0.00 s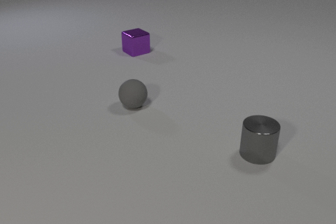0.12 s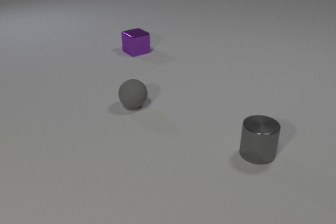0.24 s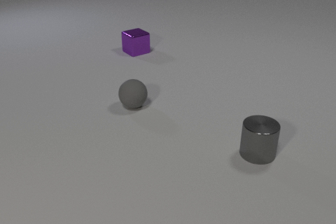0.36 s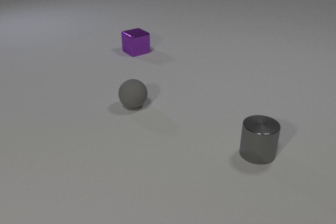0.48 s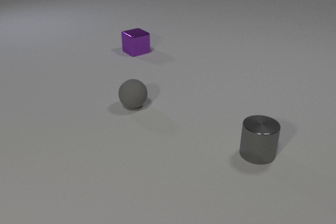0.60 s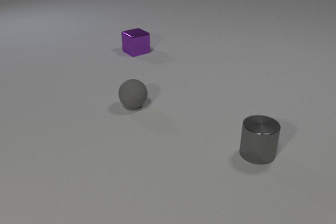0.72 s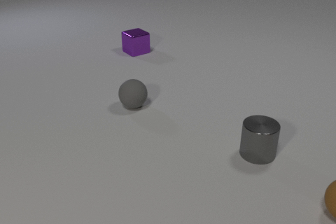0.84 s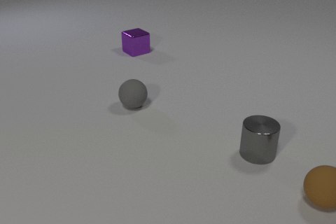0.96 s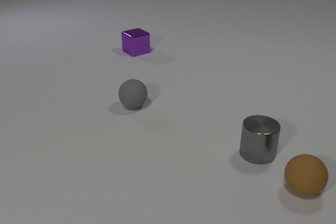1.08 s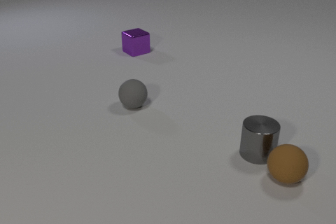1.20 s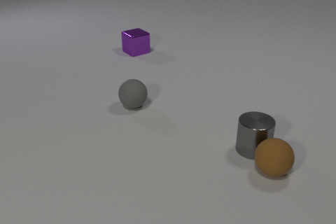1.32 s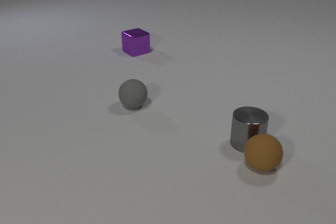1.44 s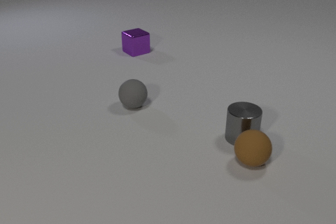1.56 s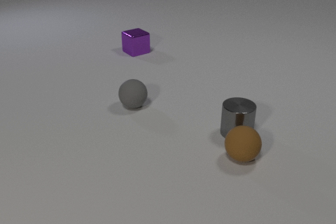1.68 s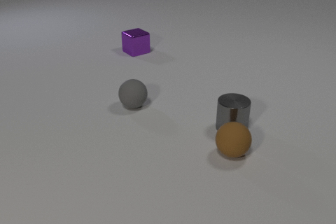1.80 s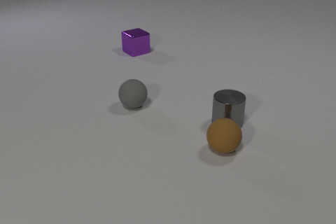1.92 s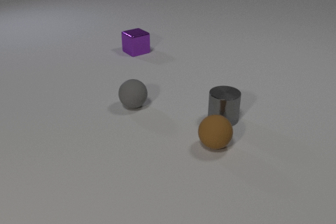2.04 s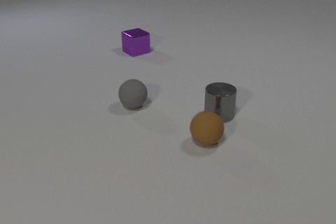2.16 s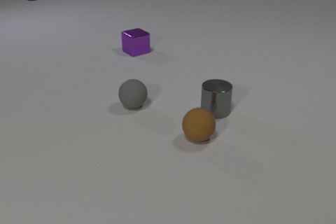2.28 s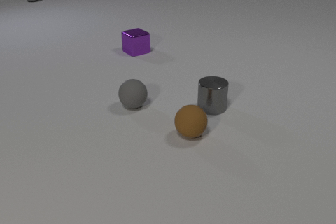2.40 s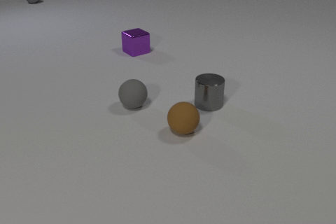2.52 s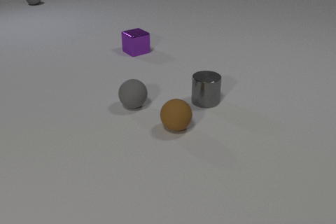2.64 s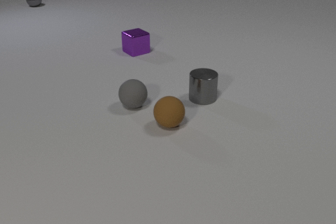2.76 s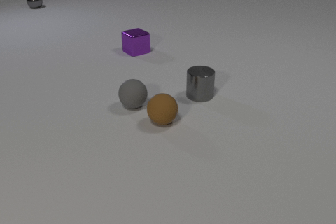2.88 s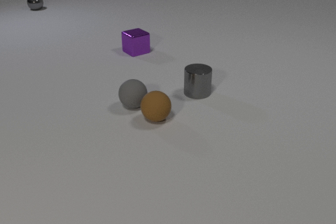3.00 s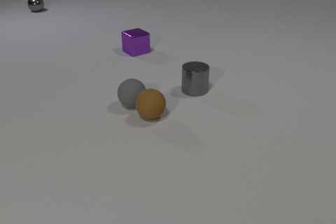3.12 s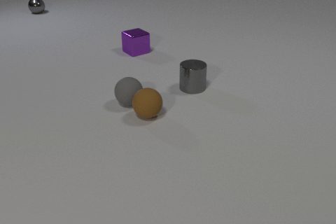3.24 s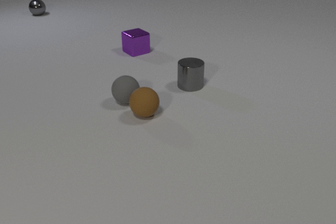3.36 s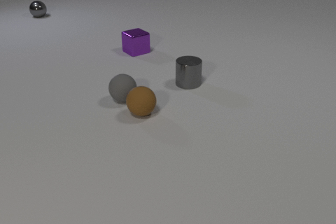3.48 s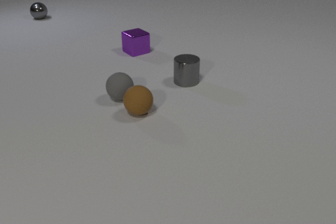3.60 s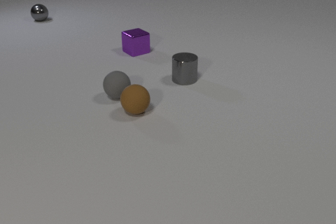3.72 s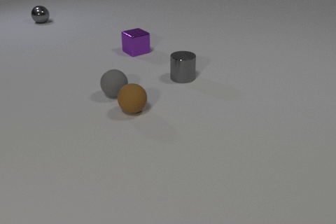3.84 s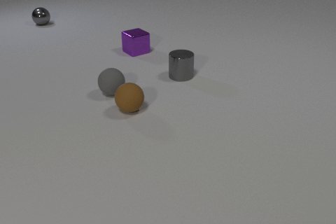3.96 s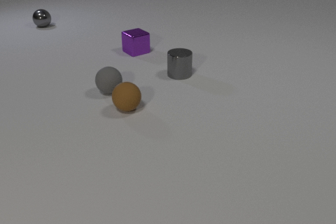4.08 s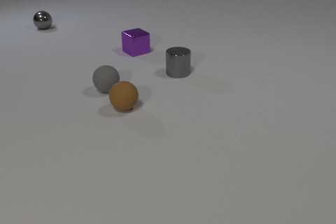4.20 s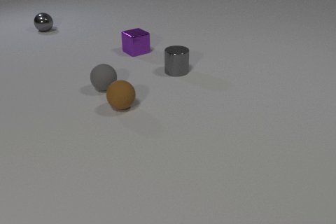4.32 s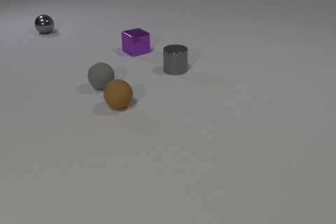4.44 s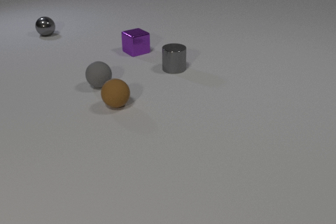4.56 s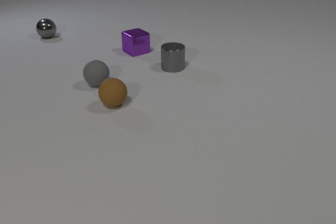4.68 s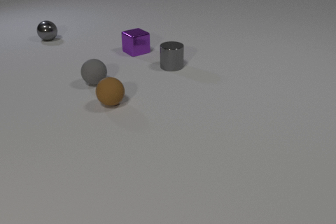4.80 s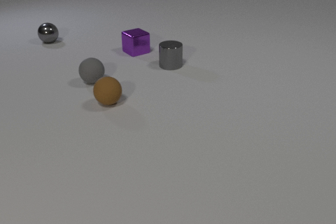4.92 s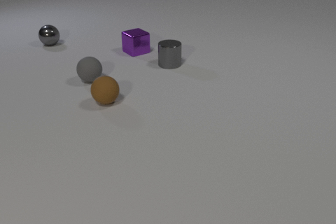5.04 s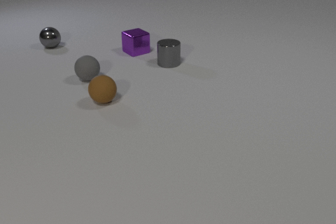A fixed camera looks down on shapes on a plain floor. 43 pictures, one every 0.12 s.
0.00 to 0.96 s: The brown rubber sphere comes in at the right edge, rolls to the left and away from the camera.
0.96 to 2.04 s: The brown rubber sphere rolls to the left and away from the camera. The gray metal cylinder slides away from the camera and to the left. The brown rubber sphere and the gray metal cylinder collide.
2.04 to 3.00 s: The brown rubber sphere rolls to the left and away from the camera. The gray metal cylinder slides away from the camera and to the left. The gray metal sphere comes in at the top edge, rolls toward the camera. The brown rubber sphere and the gray rubber sphere collide.
3.00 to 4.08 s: The brown rubber sphere rolls to the left and away from the camera. The gray metal cylinder slides away from the camera and to the left. The gray rubber sphere rolls away from the camera and to the left. The gray metal sphere rolls toward the camera.
4.08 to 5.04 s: The brown rubber sphere rolls to the left and away from the camera. The gray metal cylinder slides away from the camera. The gray rubber sphere rolls away from the camera and to the left. The gray metal sphere rolls toward the camera.
How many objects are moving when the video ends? 4.
What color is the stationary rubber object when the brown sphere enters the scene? gray.
What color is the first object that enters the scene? brown.
